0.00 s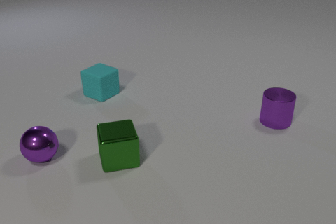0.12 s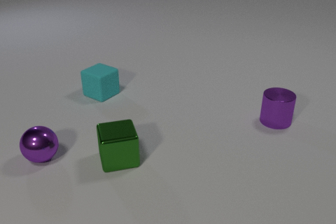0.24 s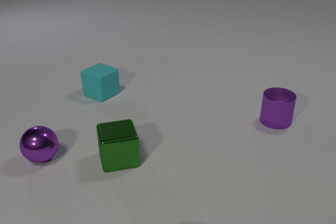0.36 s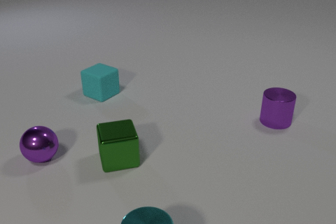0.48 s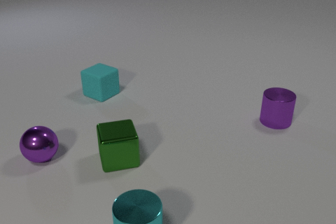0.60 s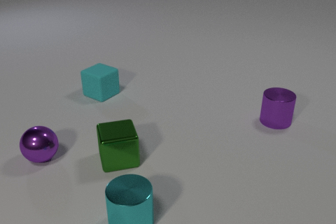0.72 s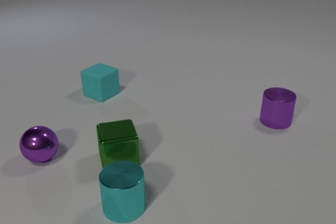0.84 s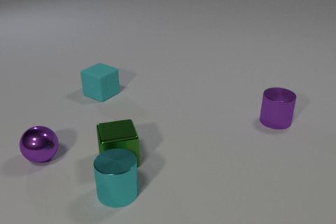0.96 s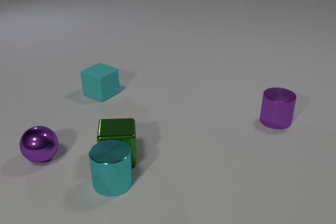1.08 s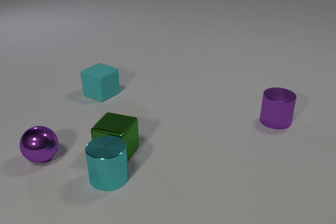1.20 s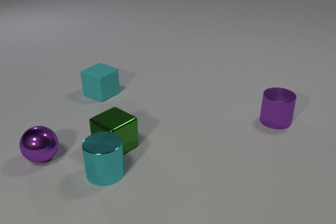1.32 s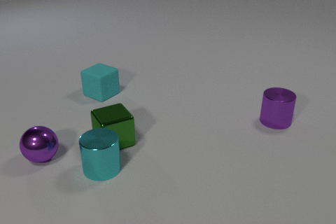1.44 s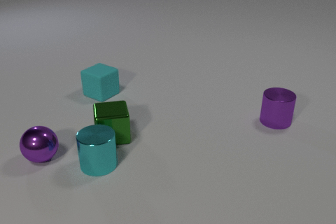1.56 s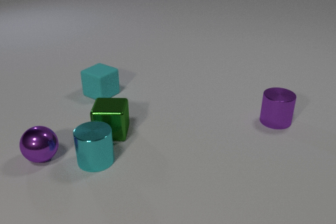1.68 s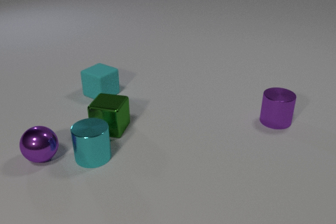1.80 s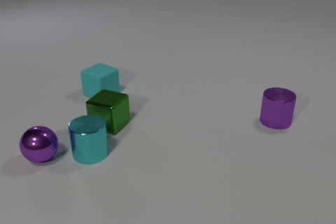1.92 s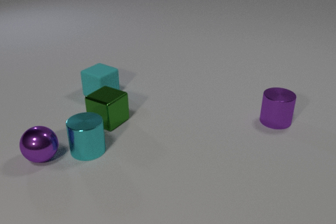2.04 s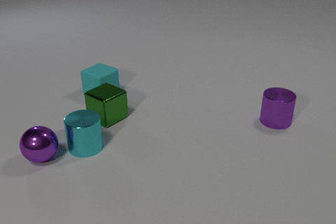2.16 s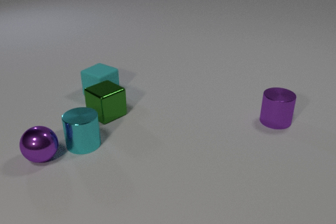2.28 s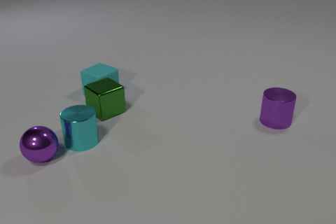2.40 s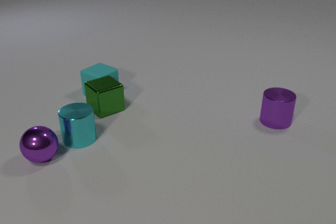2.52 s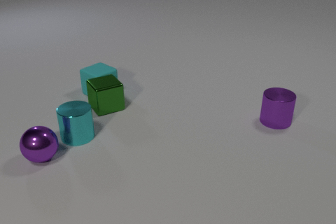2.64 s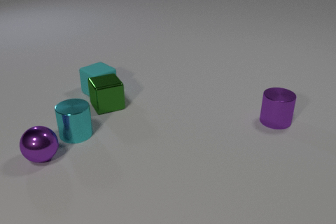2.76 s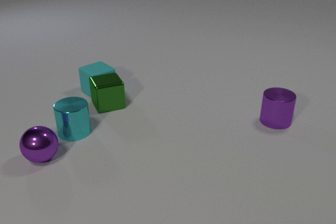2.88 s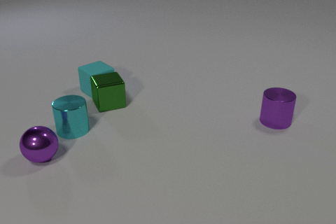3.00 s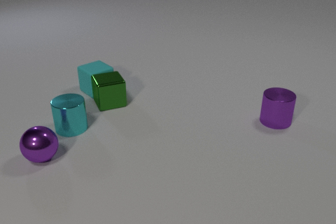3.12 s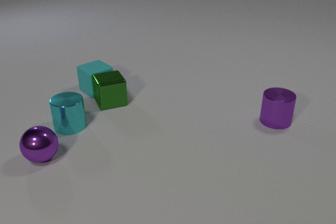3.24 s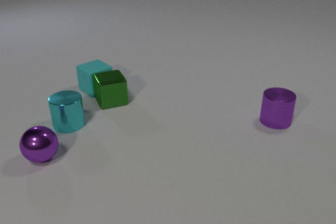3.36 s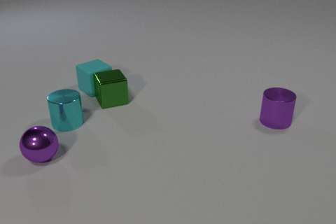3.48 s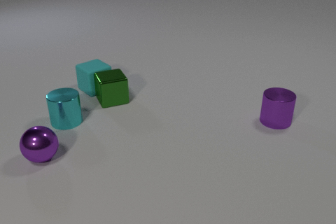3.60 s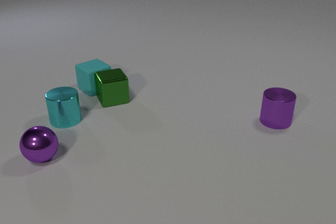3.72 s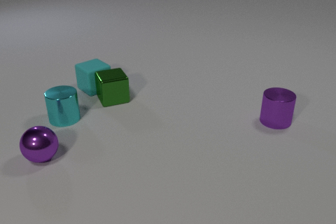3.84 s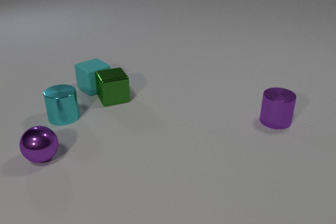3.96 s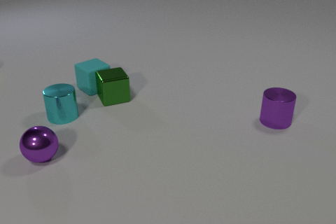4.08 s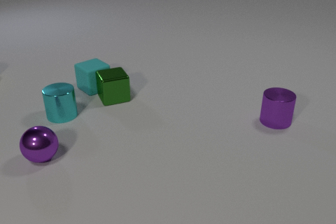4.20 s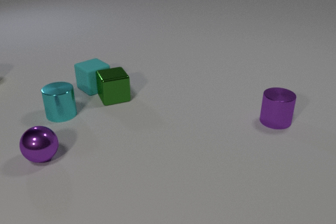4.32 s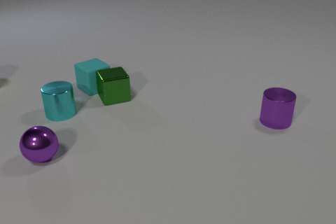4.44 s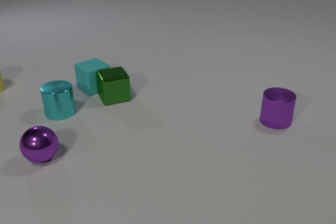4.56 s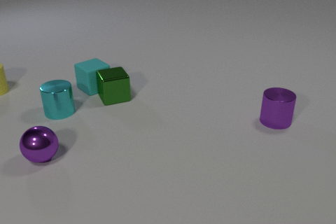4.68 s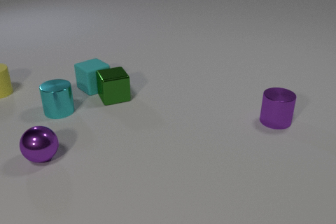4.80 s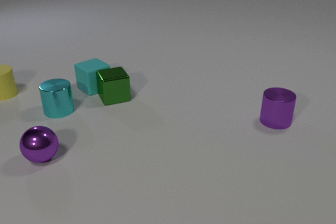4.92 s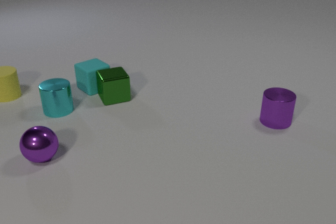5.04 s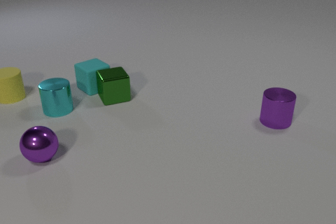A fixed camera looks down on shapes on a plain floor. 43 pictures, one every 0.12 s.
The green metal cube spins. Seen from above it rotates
clockwise.
The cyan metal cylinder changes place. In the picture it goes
away from the camera.
0.00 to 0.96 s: The cyan metal cylinder comes in at the bottom edge, slides away from the camera. The cyan metal cylinder and the green metal cube collide.
0.96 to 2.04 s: The cyan metal cylinder slides away from the camera and to the left. The green metal cube slides away from the camera, spins clockwise seen from above by about 135 degrees, its near face sliding to the left.
2.04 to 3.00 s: The cyan metal cylinder slides away from the camera. The green metal cube slides away from the camera, spins clockwise seen from above by about 30 degrees, its near face sliding to the left. The cyan rubber cube slides away from the camera. The green metal cube and the cyan rubber cube collide.
3.00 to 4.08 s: The cyan metal cylinder slides away from the camera. The green metal cube slides away from the camera. The cyan rubber cube slides away from the camera.
4.08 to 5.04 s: The cyan metal cylinder slides away from the camera. The yellow rubber cylinder comes in at the left edge, slides toward the camera and to the right.
What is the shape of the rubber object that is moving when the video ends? cylinder.
How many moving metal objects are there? 2.
How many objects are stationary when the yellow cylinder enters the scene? 3.
